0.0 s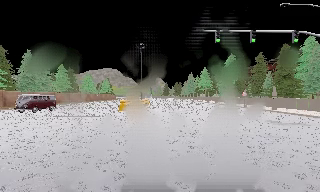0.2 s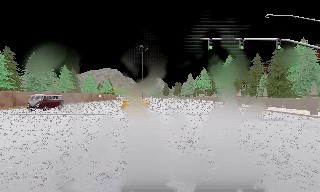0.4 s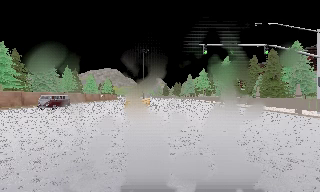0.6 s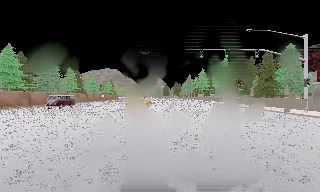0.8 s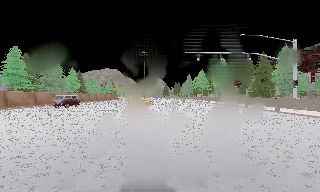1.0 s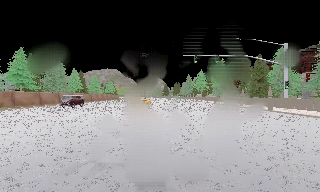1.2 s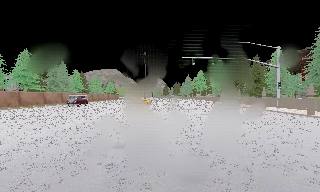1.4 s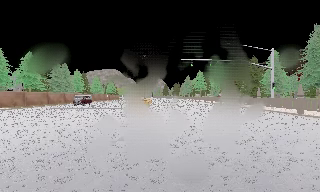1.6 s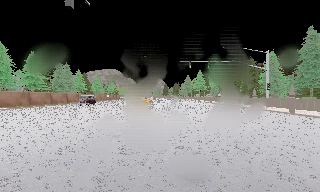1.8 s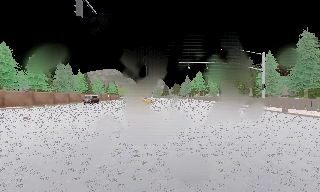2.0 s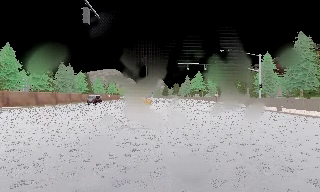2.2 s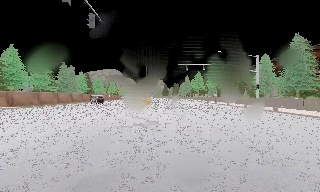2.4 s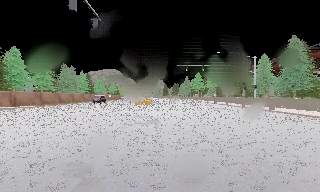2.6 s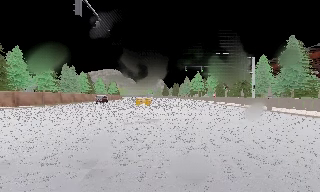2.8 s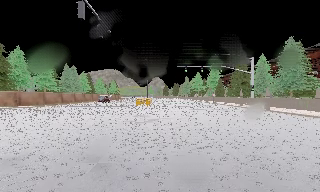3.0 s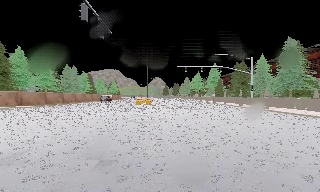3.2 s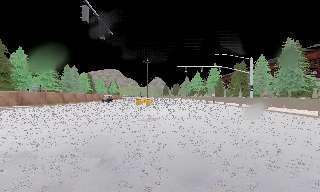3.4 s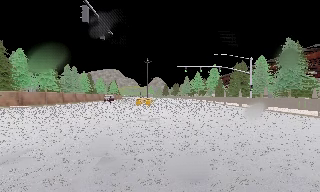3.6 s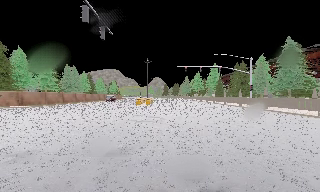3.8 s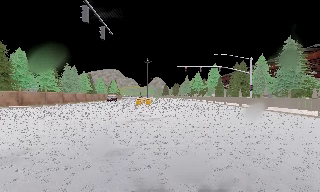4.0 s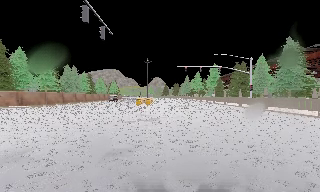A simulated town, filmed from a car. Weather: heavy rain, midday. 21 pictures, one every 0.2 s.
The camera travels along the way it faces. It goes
backward.
0.0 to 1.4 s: The camera travels backward, about 9 m, so what stands in front gets smaller.
1.4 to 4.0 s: The camera travels backward, about 5 m, so what stands in front gets smaller. It loses speed.
The film runs backward here.
